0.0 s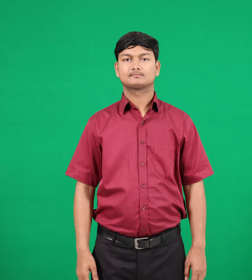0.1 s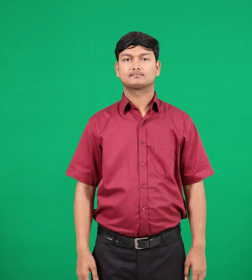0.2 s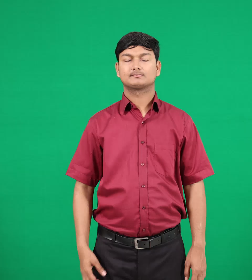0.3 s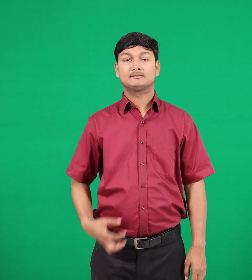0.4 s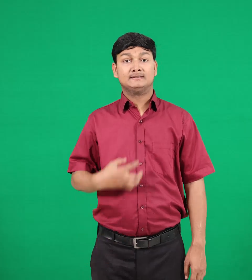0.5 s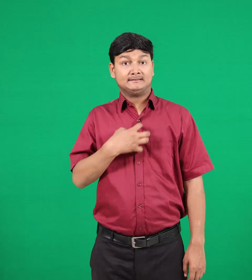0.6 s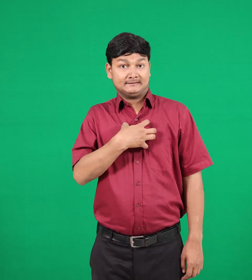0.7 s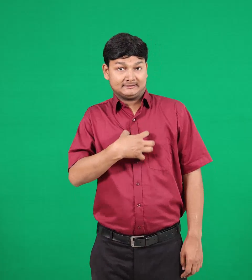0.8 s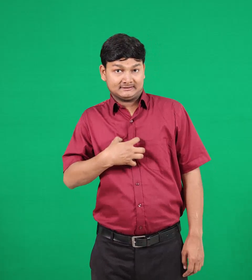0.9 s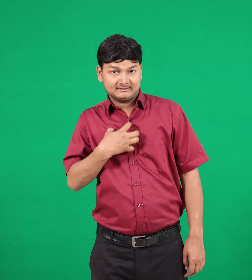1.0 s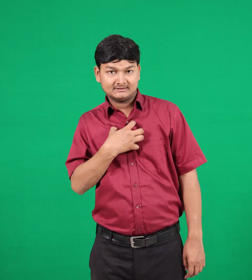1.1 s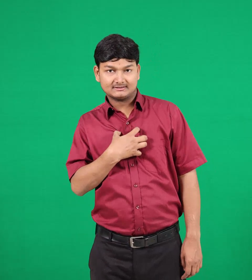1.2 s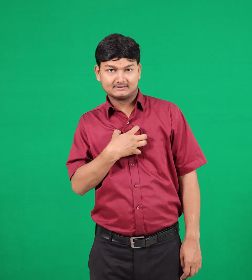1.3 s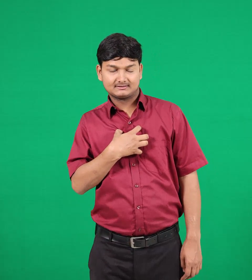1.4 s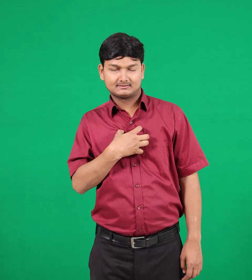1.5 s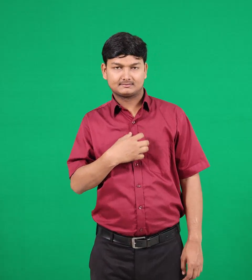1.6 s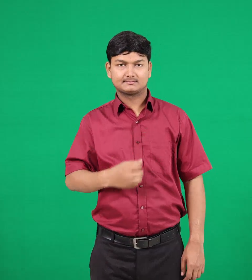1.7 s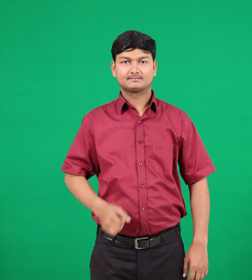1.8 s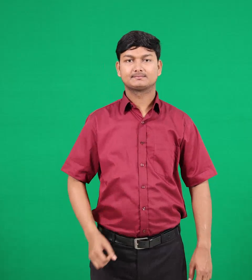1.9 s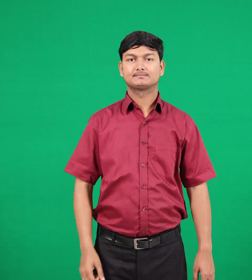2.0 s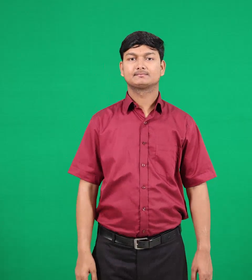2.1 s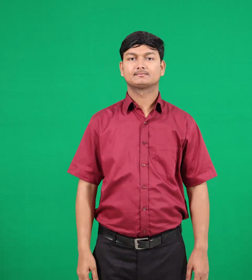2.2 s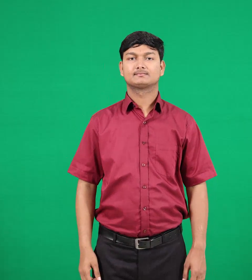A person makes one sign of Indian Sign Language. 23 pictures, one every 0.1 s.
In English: jealous
